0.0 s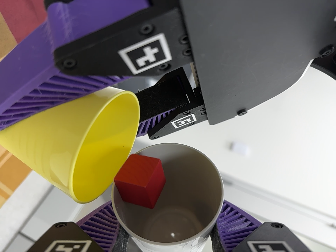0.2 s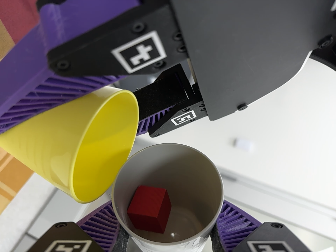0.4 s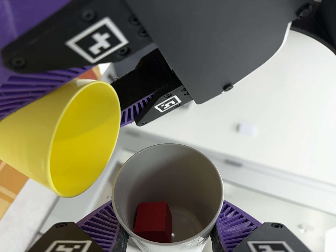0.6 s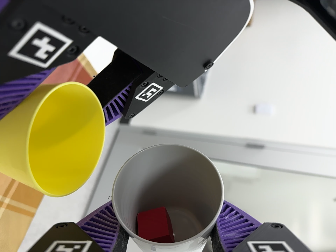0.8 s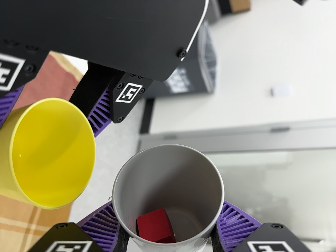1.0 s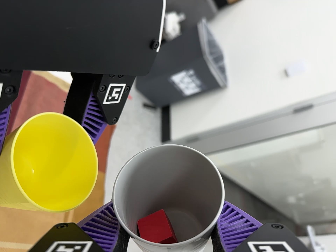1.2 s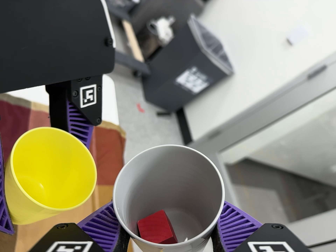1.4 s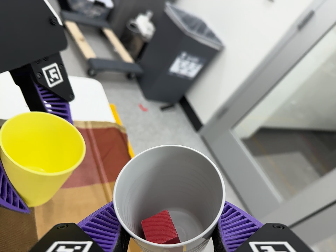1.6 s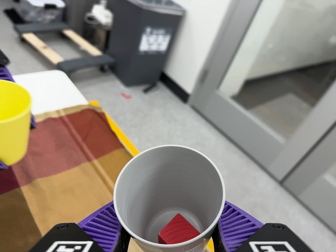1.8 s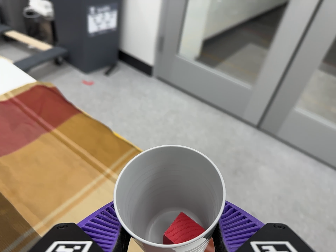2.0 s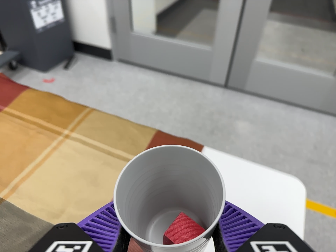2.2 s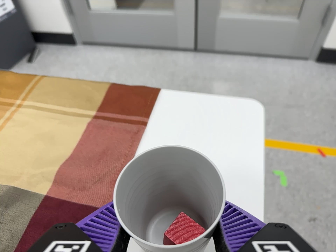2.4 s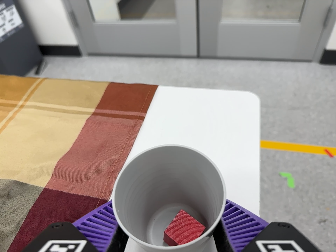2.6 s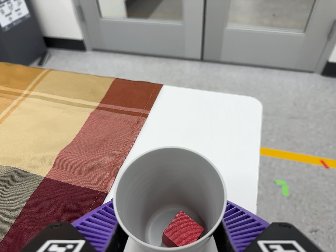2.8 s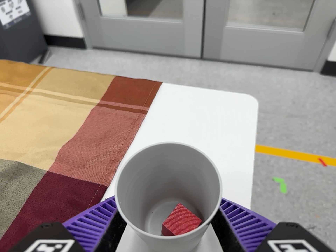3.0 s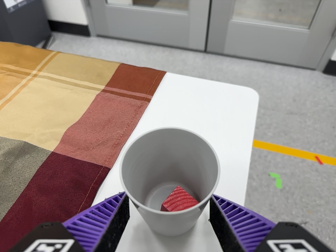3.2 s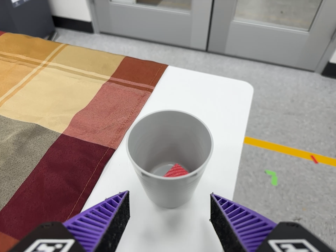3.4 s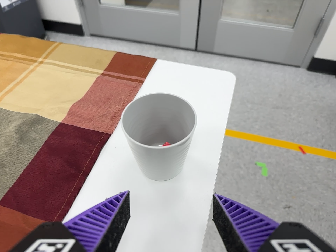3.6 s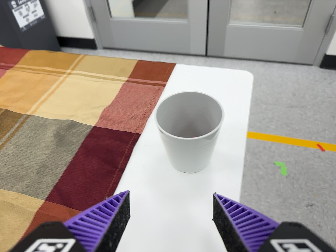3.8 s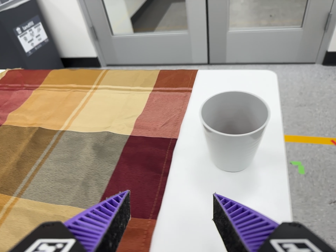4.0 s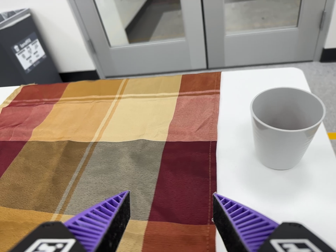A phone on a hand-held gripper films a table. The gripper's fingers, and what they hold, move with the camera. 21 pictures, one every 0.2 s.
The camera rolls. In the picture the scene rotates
counterclockwise.
0.0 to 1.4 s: The camera pans to its left by about 25 degrees. It travels to its right, about 20 cm. It rolls about its line of sight by about 70 degrees, and the scene rotates counterclockwise.
1.4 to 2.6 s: The camera swings to its right by about 10 degrees, and the scene slides to the left. It travels toward the bottom of its view and to its right, about 32 cm, so close, fixed things drift upward. Its aim tips toward the bottom of its view by about 15 degrees, and the scene shifts upward. It rolls about its line of sight by about 55 degrees, and the scene rotates counterclockwise.
2.6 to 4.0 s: The camera travels to its left, backward and toward the bottom of its view, about 18 cm, so close, fixed things drift to the right. It rolls about its line of sight by about 10 degrees, and the scene rotates counterclockwise.
The film runs backward here.
